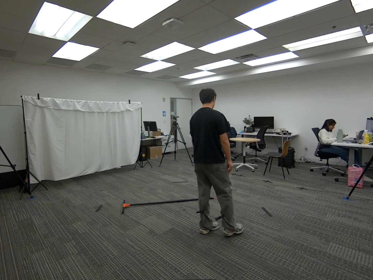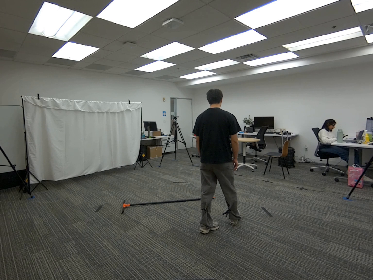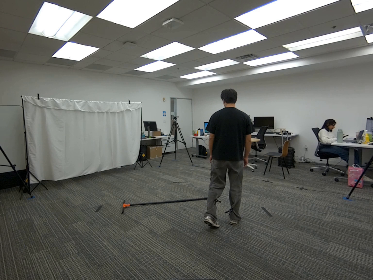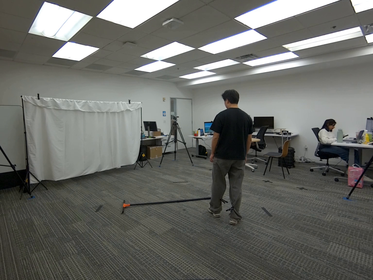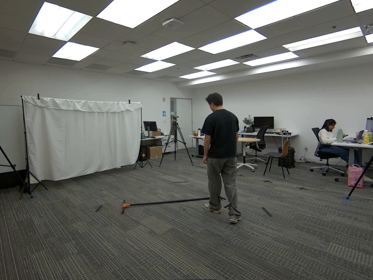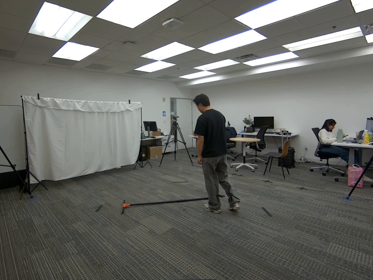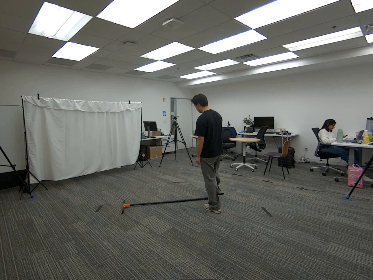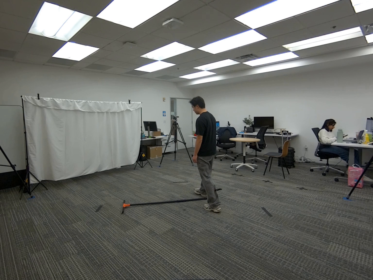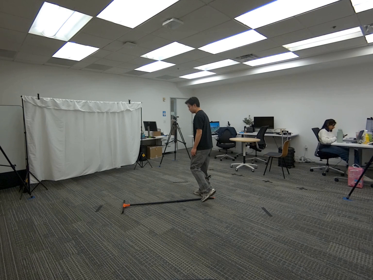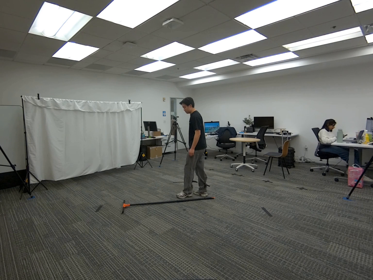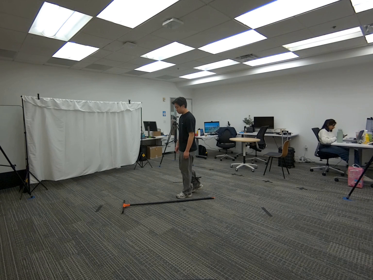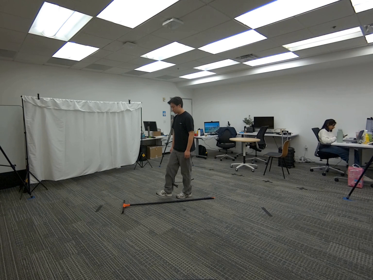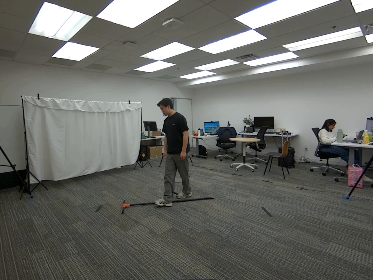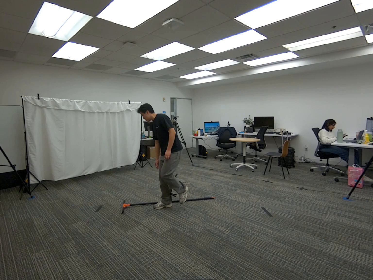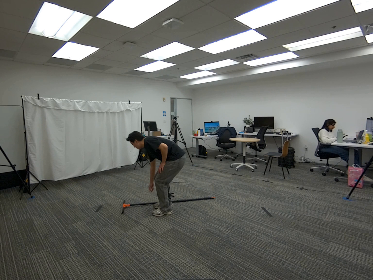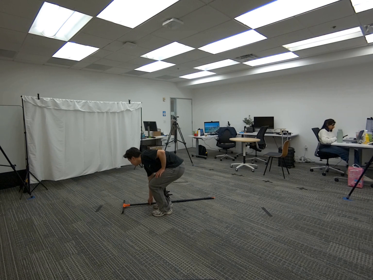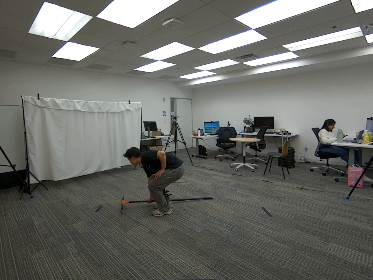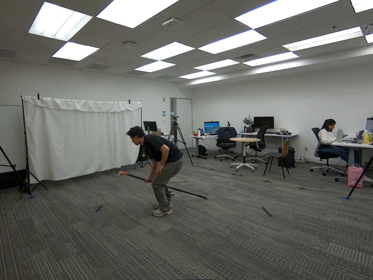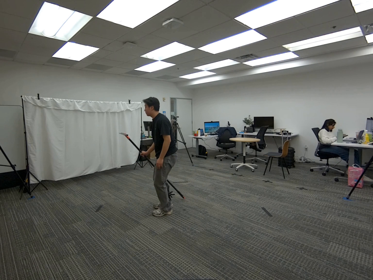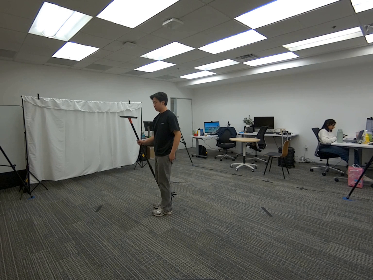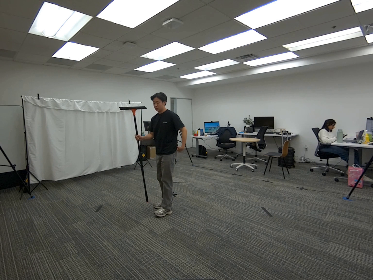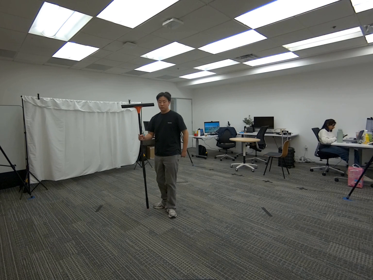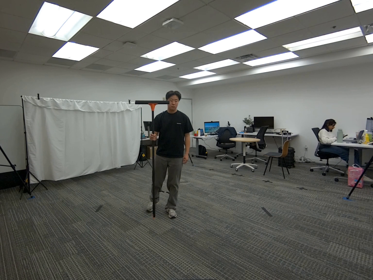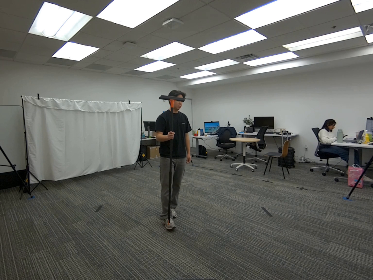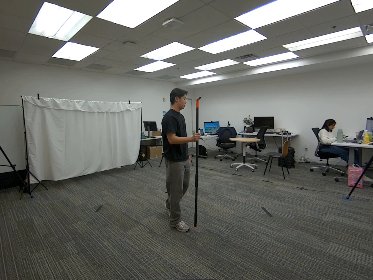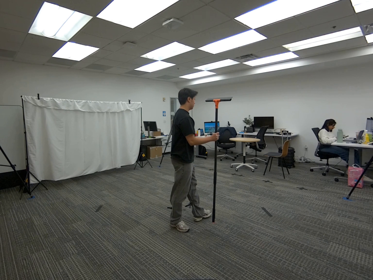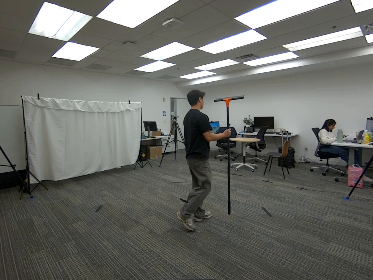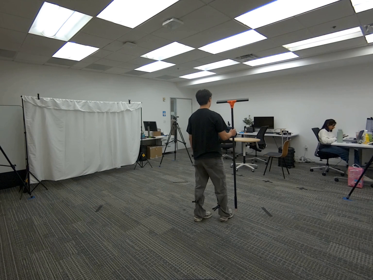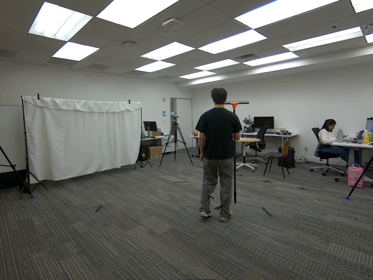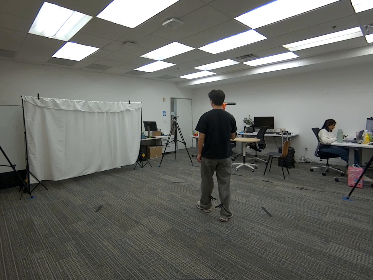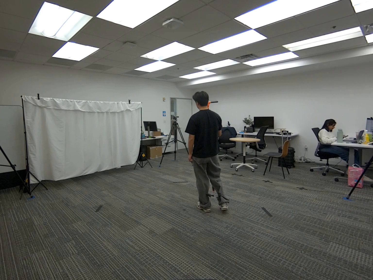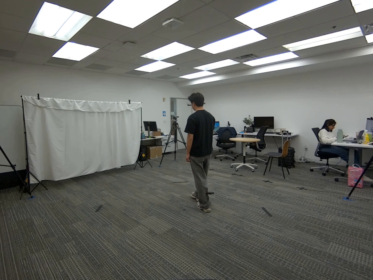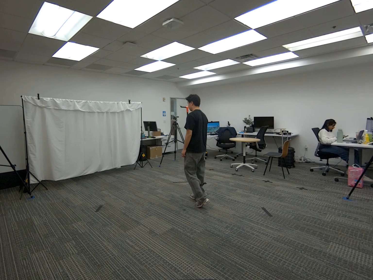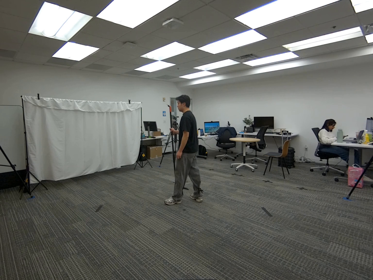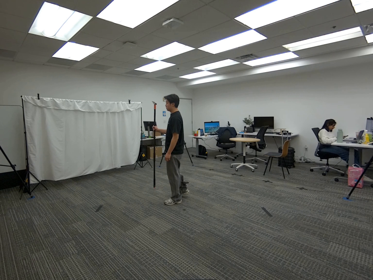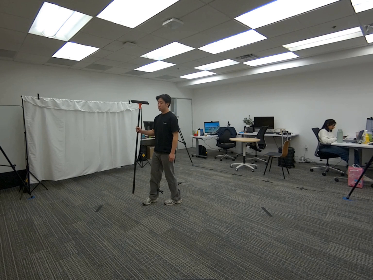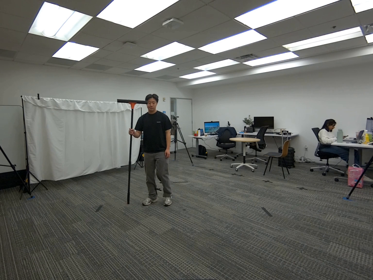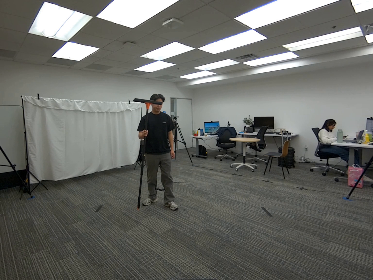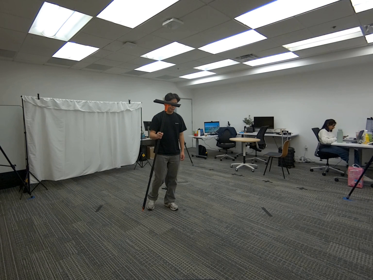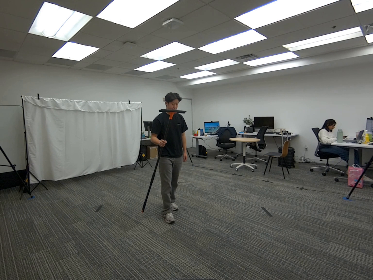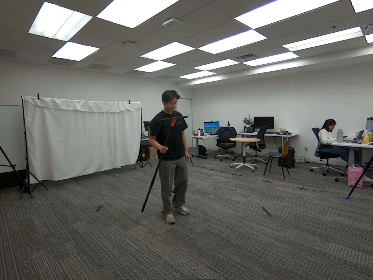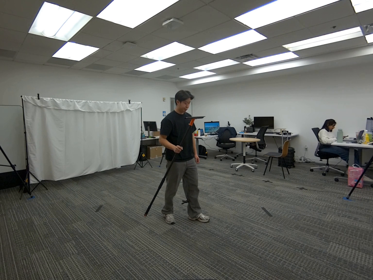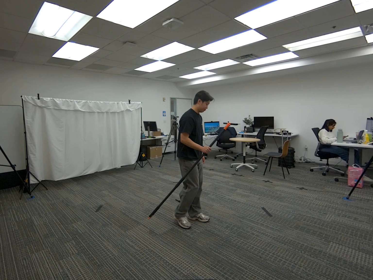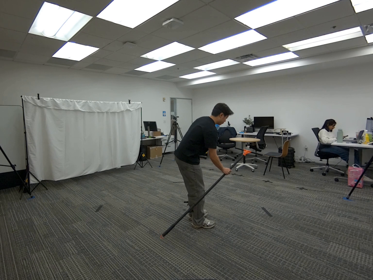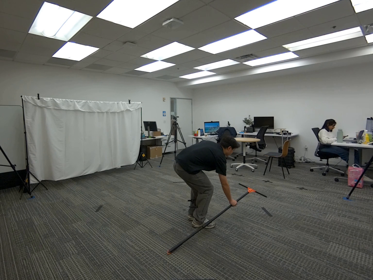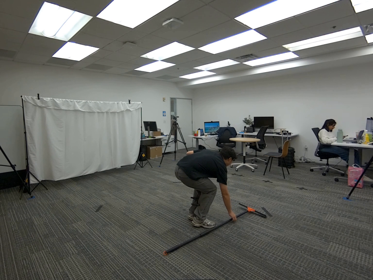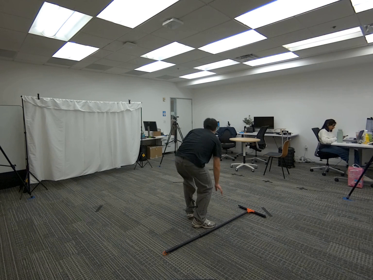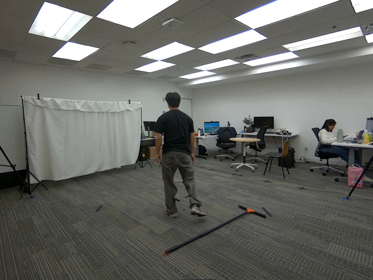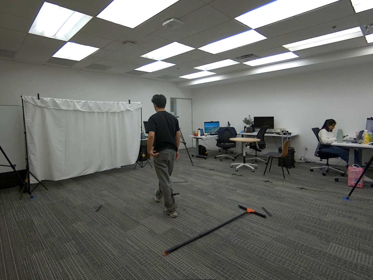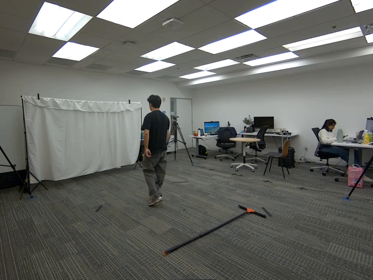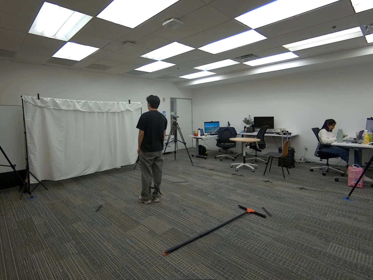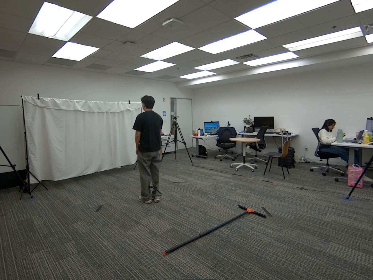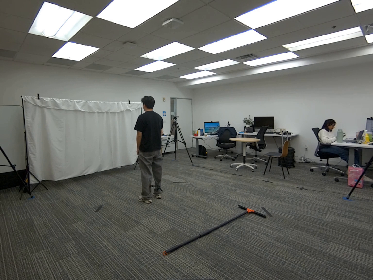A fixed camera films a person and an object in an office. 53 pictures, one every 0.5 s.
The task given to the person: Walk over to the squeegee on the floor and pick up the squeegee using your right hand and walk around within the bounding area and then place back on the floor.
